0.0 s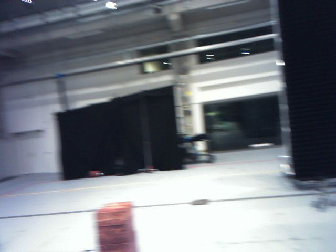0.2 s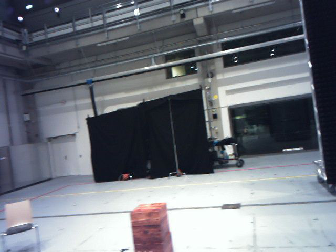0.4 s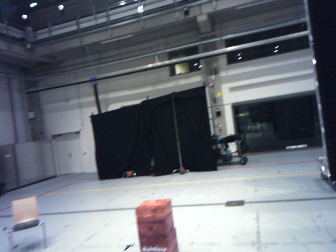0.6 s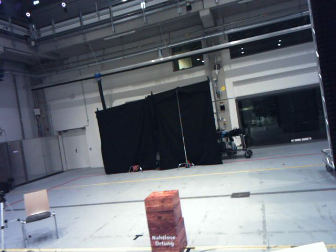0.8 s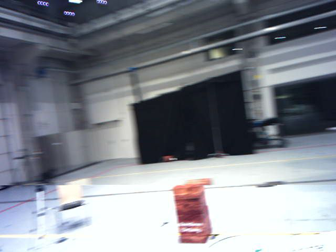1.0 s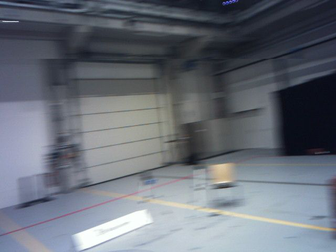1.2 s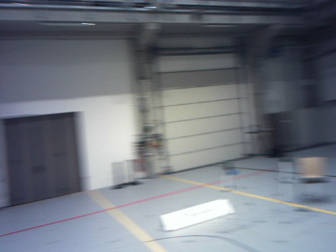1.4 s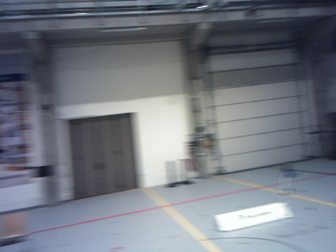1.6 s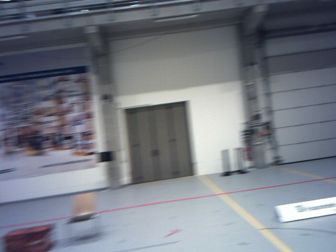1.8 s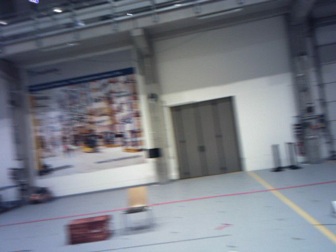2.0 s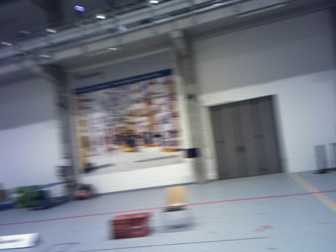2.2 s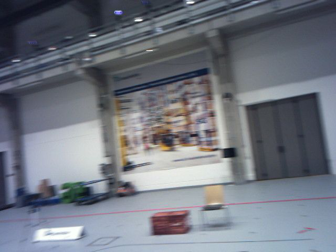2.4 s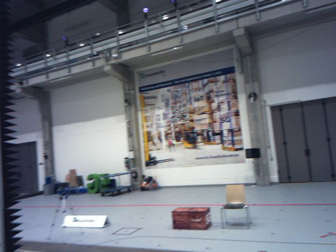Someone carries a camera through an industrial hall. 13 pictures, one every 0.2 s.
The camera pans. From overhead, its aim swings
counterclockwise.
The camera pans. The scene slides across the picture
to the right.
0.0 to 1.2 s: The scene slides to the right, as the camera pans about 60 degrees to its left. It travels backward, about 0.9 m.
1.2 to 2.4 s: The scene slides to the right, as the camera pans about 60 degrees to its left. It travels backward, about 0.8 m. It gains speed.
The film runs backward here.
